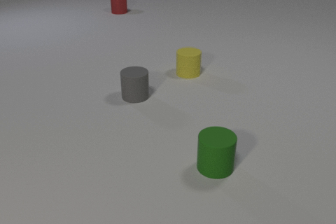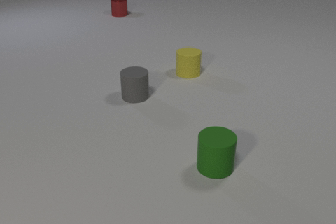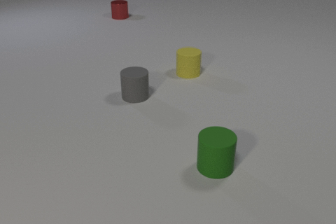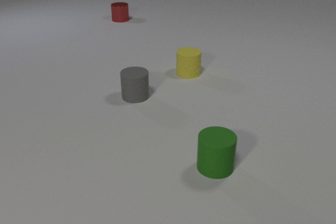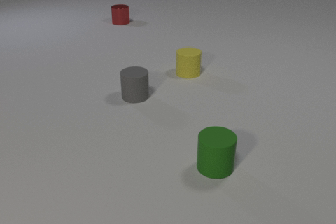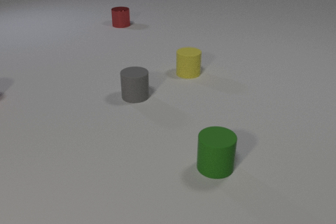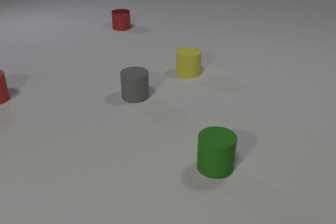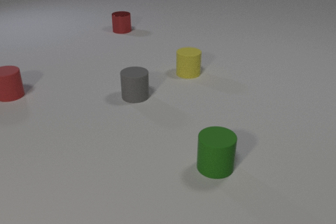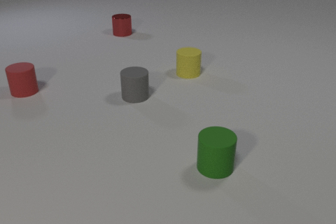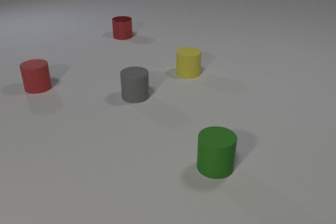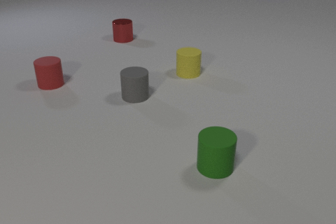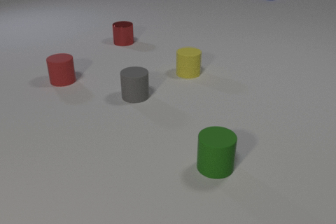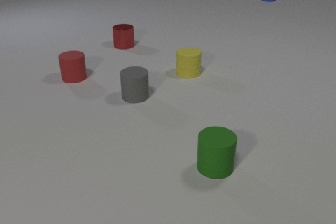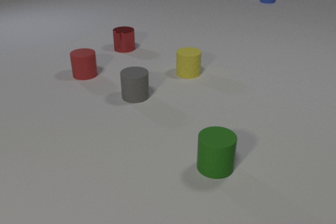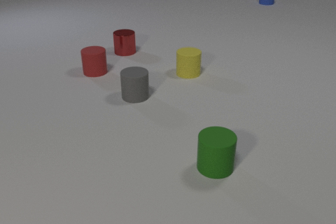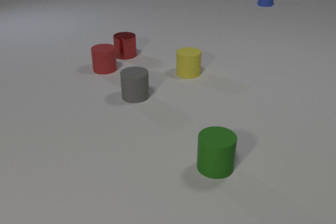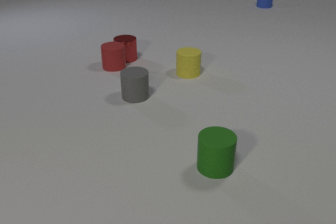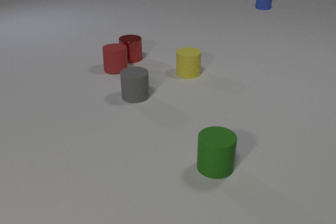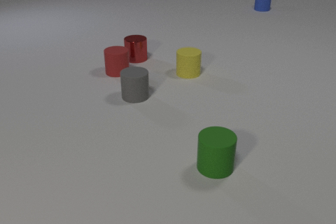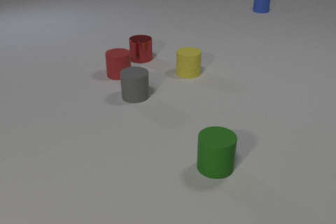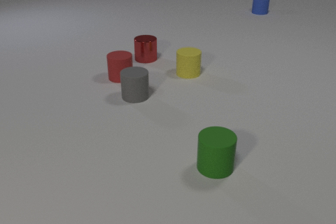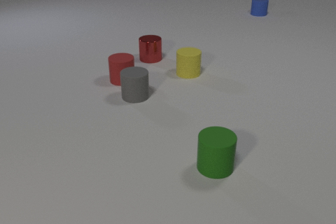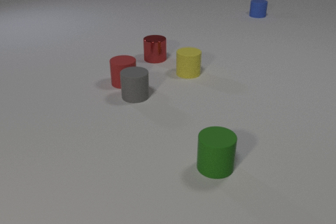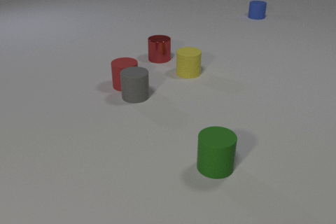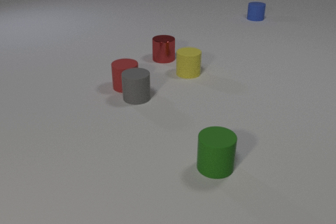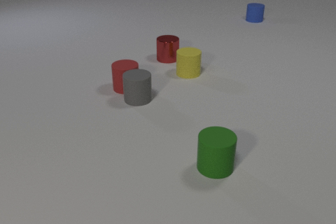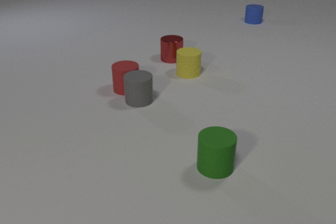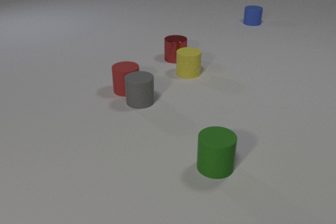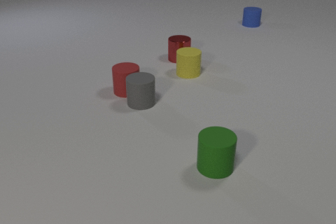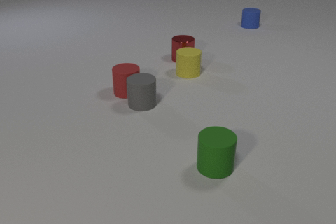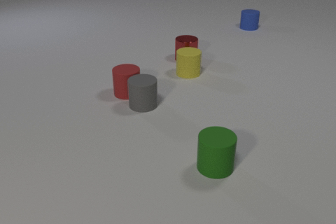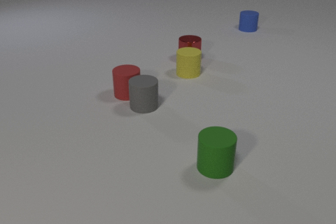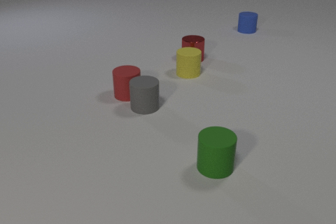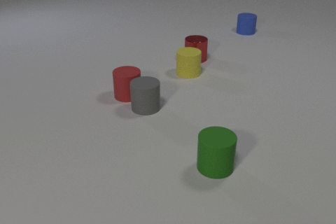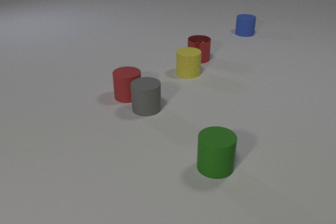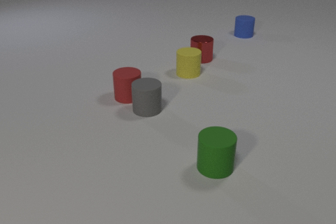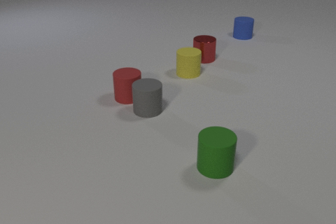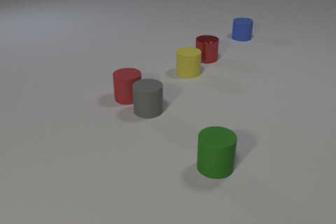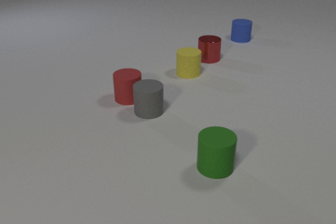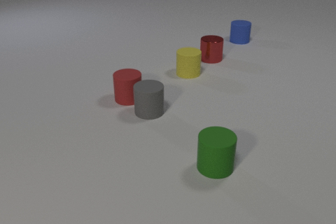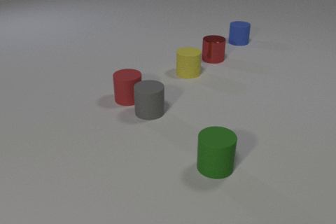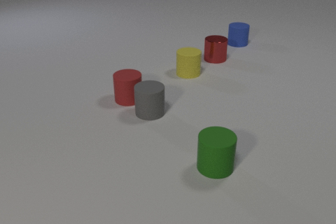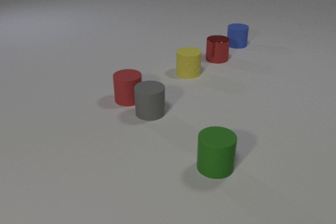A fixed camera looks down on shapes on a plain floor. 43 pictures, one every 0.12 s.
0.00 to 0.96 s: The red rubber cylinder comes in at the left edge, slides to the right. The red metal cylinder slides toward the camera.
0.96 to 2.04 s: The red rubber cylinder slides to the right. The red metal cylinder slides toward the camera. The blue rubber cylinder comes in at the top edge, slides toward the camera. The red rubber cylinder and the red metal cylinder collide.
2.04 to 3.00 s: The red rubber cylinder slides toward the camera. The red metal cylinder slides to the right. The gray rubber cylinder slides toward the camera. The blue rubber cylinder slides toward the camera. The red rubber cylinder and the gray rubber cylinder collide.
3.00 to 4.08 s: The red rubber cylinder slides toward the camera. The red metal cylinder slides to the right. The gray rubber cylinder slides toward the camera and to the right. The blue rubber cylinder slides toward the camera.
4.08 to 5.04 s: The red rubber cylinder slides toward the camera. The red metal cylinder slides to the right. The gray rubber cylinder slides toward the camera. The blue rubber cylinder slides toward the camera.
How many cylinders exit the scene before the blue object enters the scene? 0.
What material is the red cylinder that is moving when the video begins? metal.
Are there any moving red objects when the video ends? yes.
